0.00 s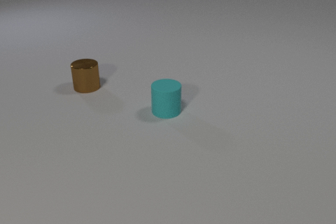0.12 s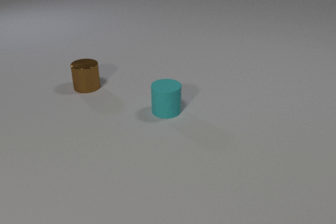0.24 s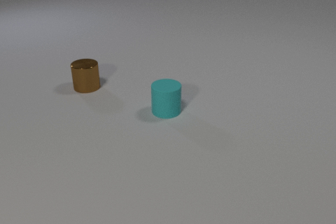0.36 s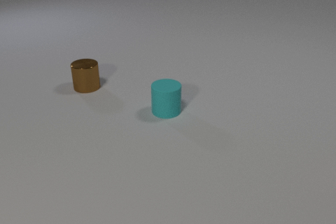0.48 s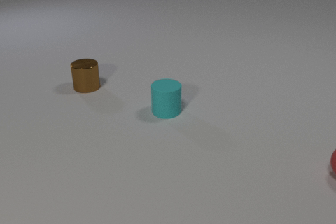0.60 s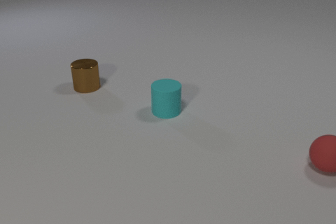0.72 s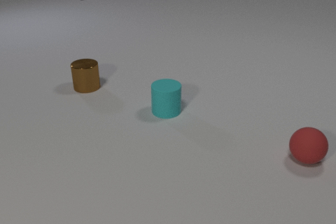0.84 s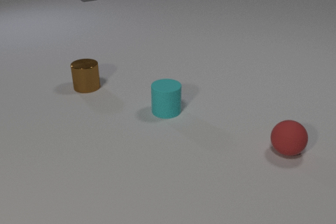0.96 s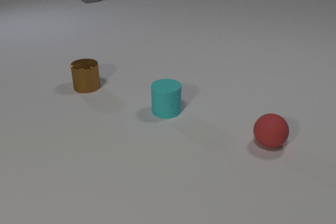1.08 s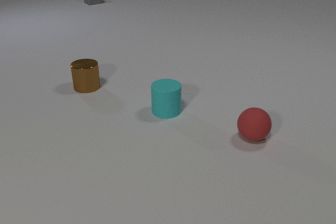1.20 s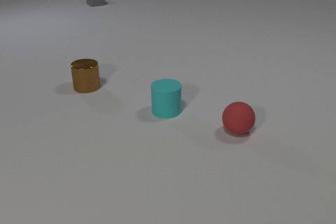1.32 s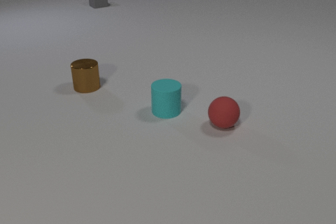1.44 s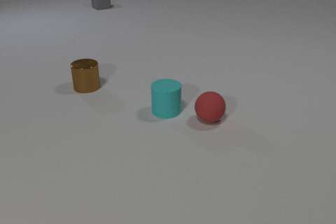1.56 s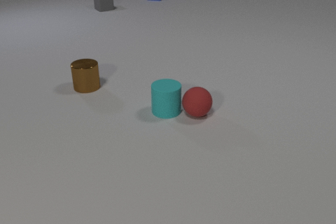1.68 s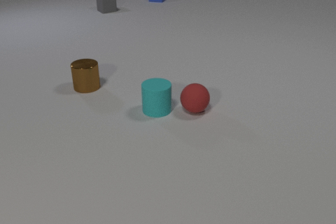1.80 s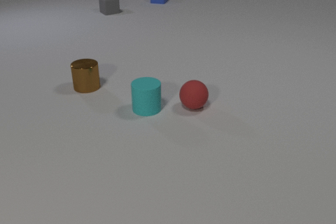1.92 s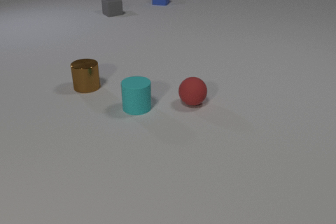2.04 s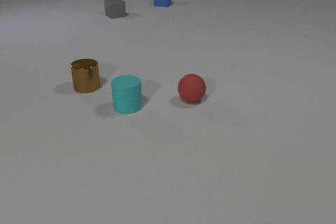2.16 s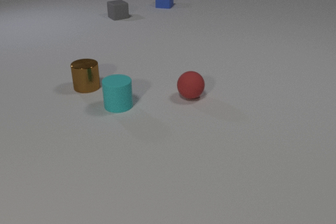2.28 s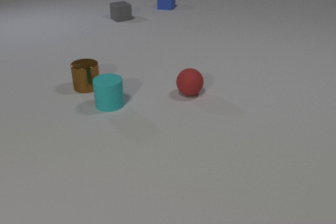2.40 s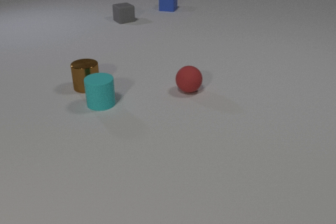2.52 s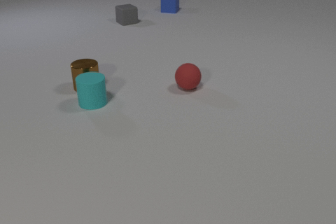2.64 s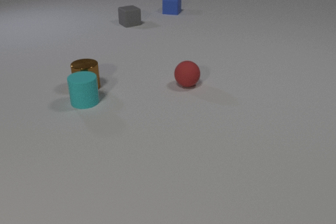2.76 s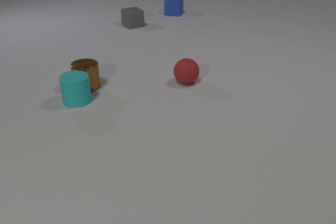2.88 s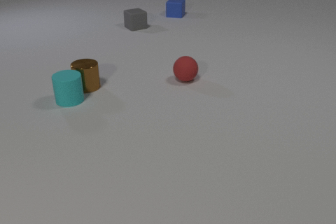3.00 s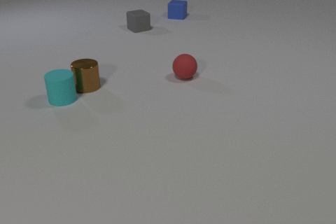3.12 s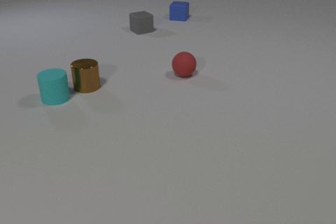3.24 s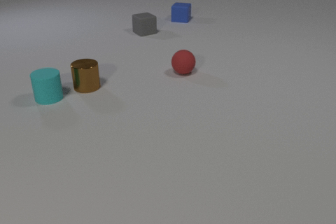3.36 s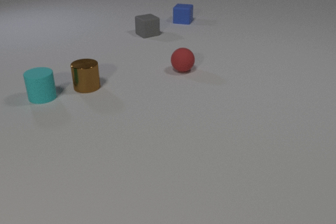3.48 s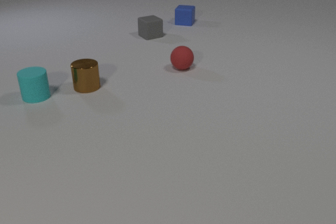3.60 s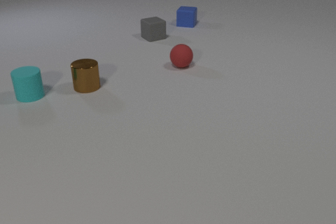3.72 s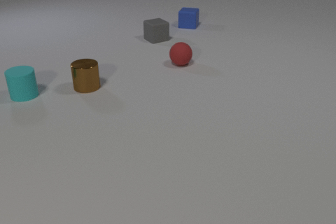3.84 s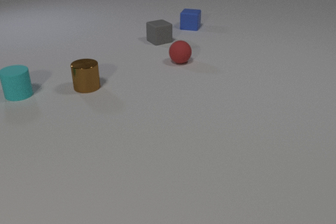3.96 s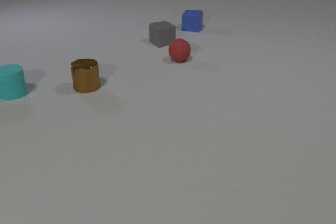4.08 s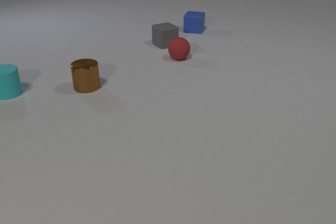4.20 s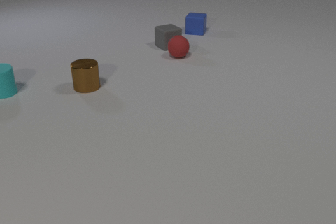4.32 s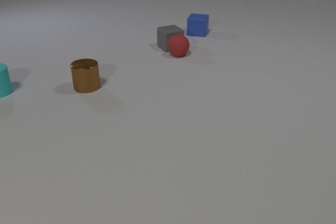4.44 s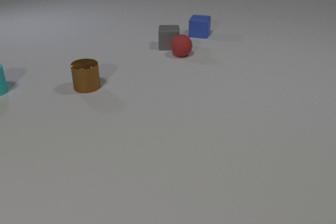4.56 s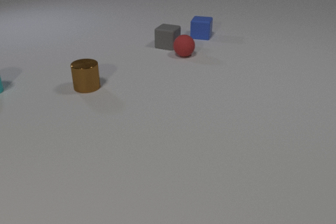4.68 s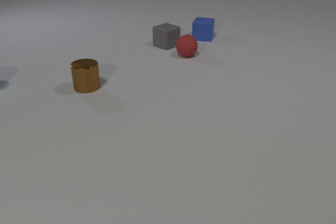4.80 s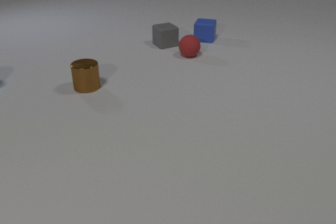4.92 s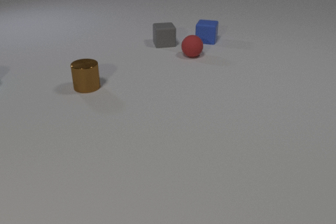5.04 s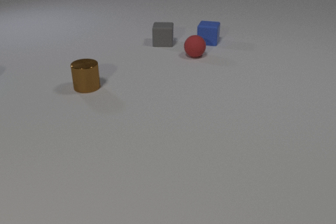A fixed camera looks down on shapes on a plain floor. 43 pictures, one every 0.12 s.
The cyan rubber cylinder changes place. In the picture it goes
to the left.
The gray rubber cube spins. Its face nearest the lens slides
to the left.
0.00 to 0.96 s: The red rubber sphere comes in at the right edge, rolls to the left. The gray rubber cube comes in at the top edge, slides toward the camera.
0.96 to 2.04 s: The red rubber sphere rolls to the left and away from the camera. The cyan rubber cylinder slides to the left. The gray rubber cube slides toward the camera and to the right. The blue rubber cube comes in at the top edge, slides toward the camera. The red rubber sphere and the cyan rubber cylinder collide.
2.04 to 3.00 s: The red rubber sphere rolls away from the camera. The cyan rubber cylinder slides to the left and away from the camera. The gray rubber cube slides toward the camera and to the right. The blue rubber cube slides toward the camera.
3.00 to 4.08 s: The red rubber sphere rolls away from the camera. The cyan rubber cylinder slides to the left and away from the camera. The gray rubber cube slides toward the camera and to the right. The blue rubber cube slides toward the camera.
4.08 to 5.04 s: The red rubber sphere rolls to the right and away from the camera. The cyan rubber cylinder slides to the left and away from the camera, leaves at the left edge. The gray rubber cube spins so that its near face slides to the left, clockwise seen from above. The blue rubber cube slides toward the camera and to the right. The red rubber sphere and the gray rubber cube collide.
What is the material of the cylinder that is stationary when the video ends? metal.
How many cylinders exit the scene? 1.
Are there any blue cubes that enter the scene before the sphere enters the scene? no.
